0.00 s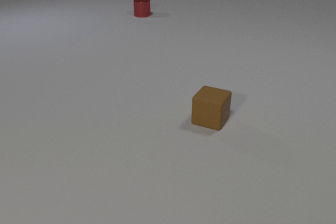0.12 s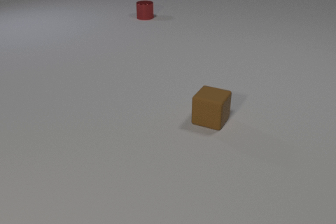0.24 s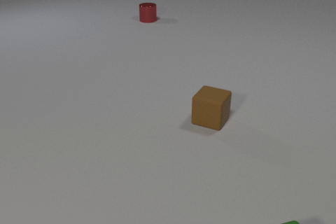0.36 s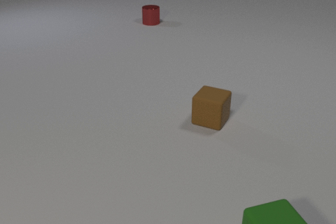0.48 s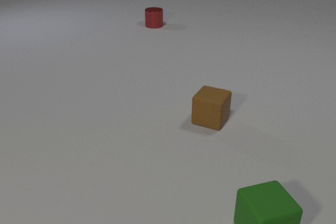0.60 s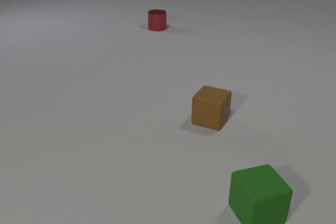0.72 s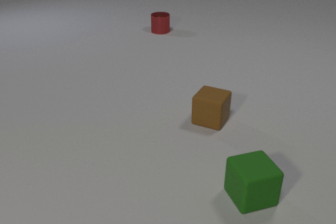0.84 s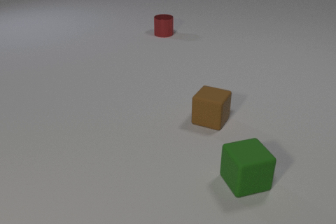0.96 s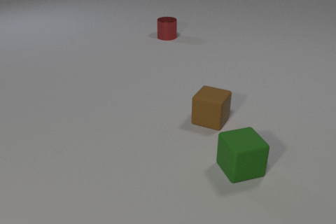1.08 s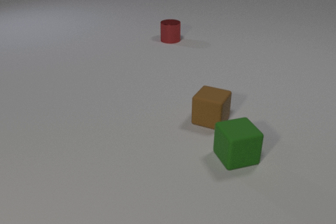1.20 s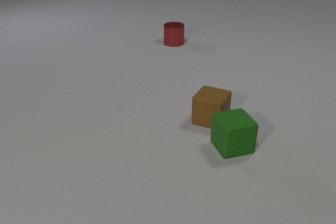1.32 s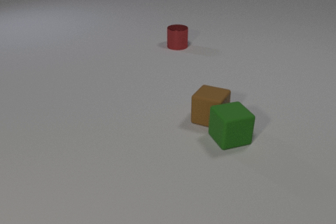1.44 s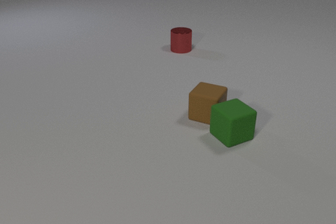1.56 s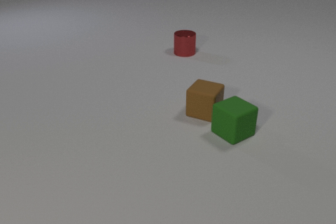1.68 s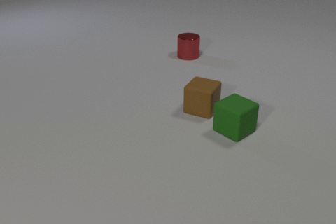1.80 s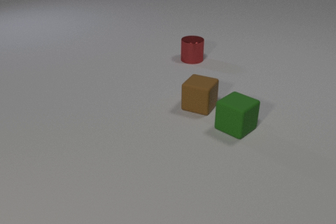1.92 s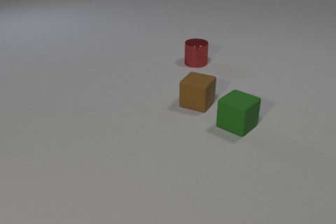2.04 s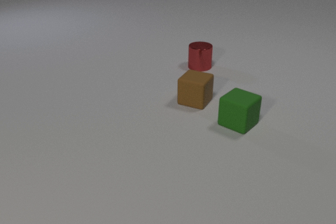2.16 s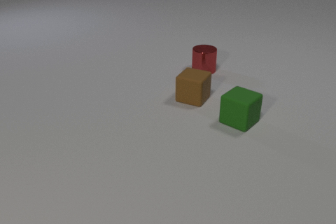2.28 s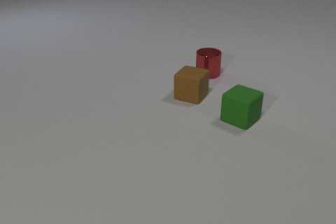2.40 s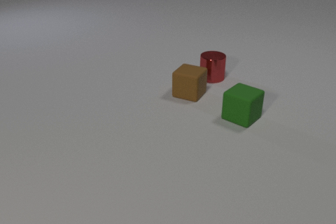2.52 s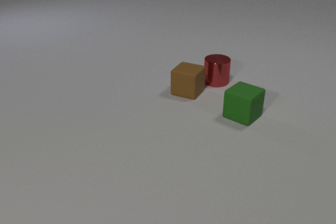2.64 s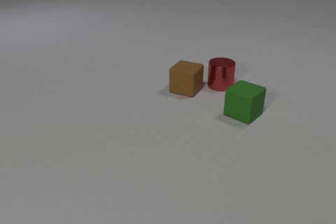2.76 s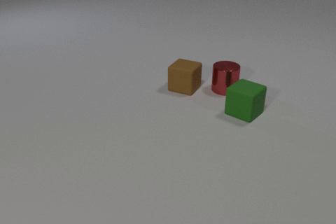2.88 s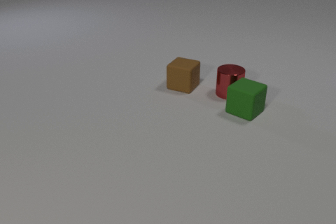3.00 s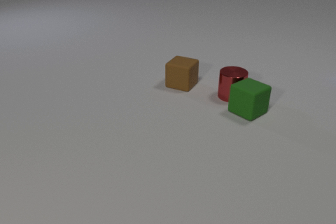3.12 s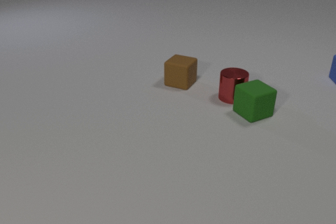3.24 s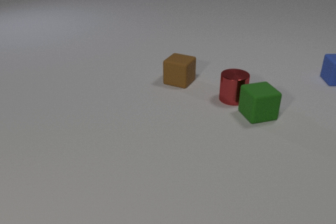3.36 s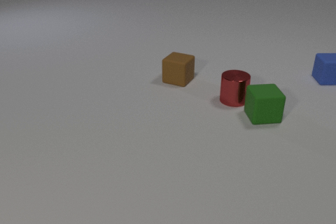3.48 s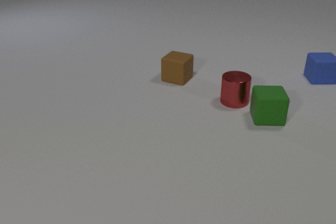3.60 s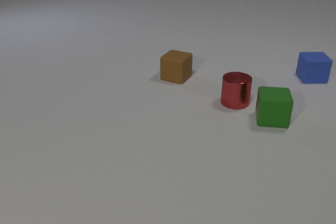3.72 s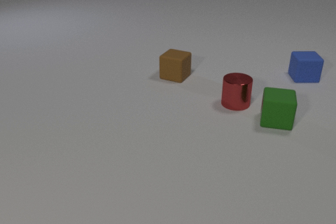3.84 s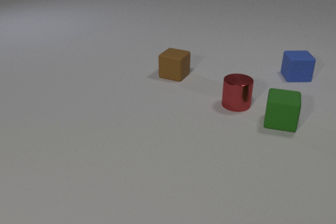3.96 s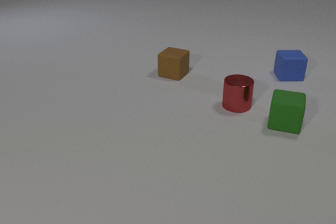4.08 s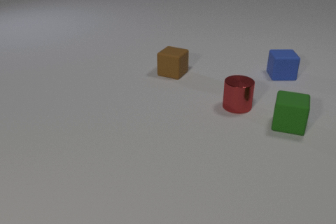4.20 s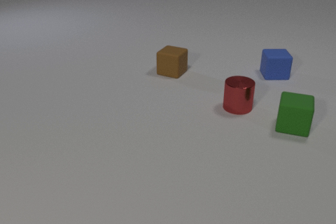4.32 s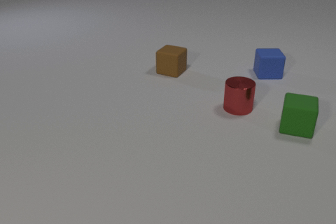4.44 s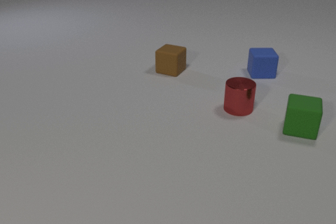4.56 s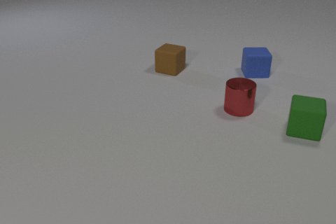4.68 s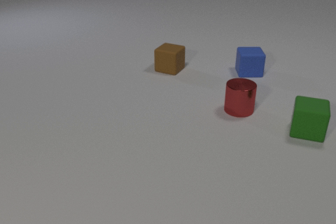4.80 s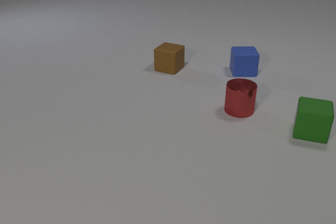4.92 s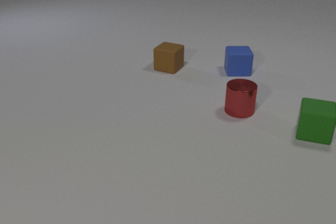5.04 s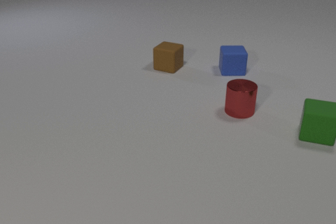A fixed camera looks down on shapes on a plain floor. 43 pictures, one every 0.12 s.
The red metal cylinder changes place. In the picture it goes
toward the camera.
The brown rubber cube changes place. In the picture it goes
away from the camera.
0.00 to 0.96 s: The green rubber cube comes in at the bottom edge, slides away from the camera. The red metal cylinder slides toward the camera.
0.96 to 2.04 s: The green rubber cube slides away from the camera, spins counterclockwise seen from above by about 30 degrees, its near face sliding to the right. The brown rubber cube slides away from the camera and to the left. The red metal cylinder slides toward the camera and to the right. The green rubber cube and the brown rubber cube collide.
2.04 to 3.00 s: The green rubber cube slides away from the camera. The brown rubber cube slides away from the camera. The red metal cylinder slides toward the camera and to the right. The green rubber cube and the red metal cylinder collide.
3.00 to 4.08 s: The green rubber cube slides to the right and toward the camera, spins clockwise seen from above by about 60 degrees, its near face sliding to the left. The brown rubber cube slides away from the camera. The blue rubber cube comes in at the right edge, slides to the left. The red metal cylinder slides toward the camera.
4.08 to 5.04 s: The green rubber cube slides to the right. The brown rubber cube slides away from the camera. The blue rubber cube slides to the left. The red metal cylinder slides toward the camera.
How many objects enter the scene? 2.
What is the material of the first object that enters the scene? rubber.
Are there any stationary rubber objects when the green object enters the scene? yes.
